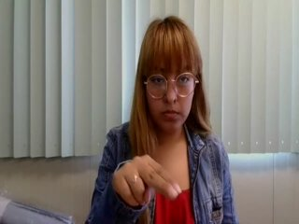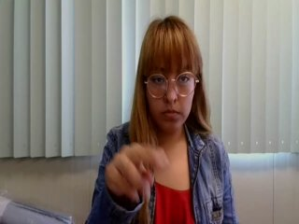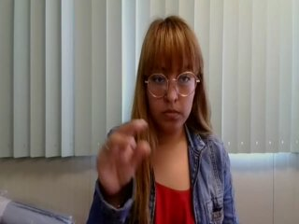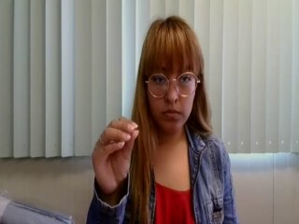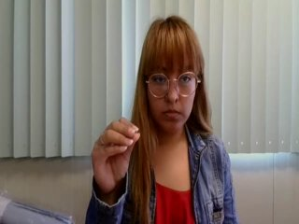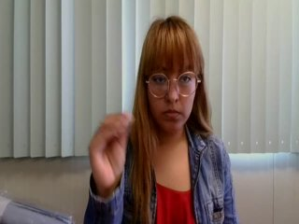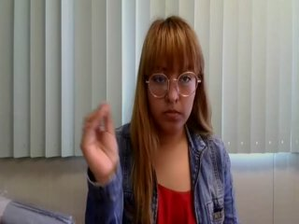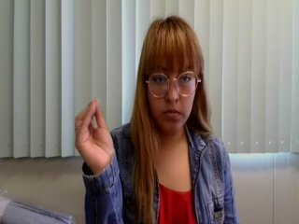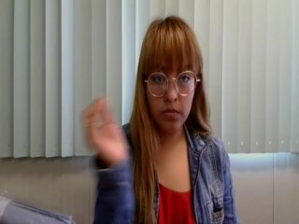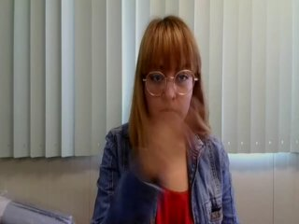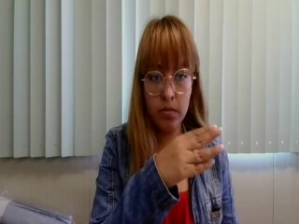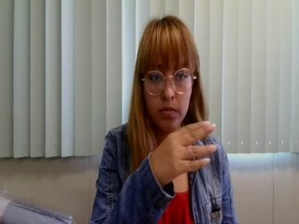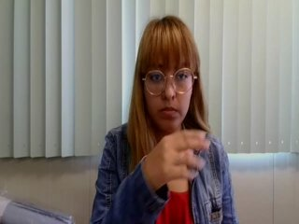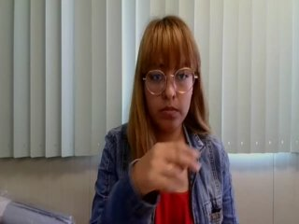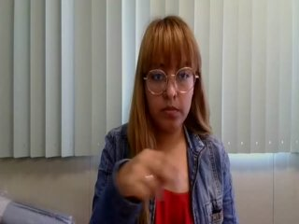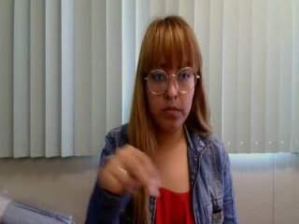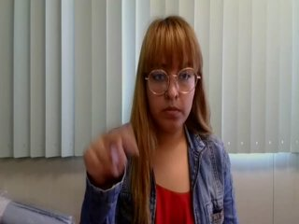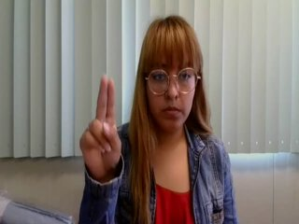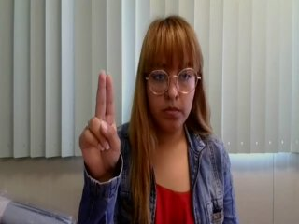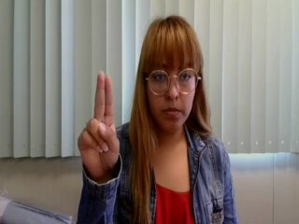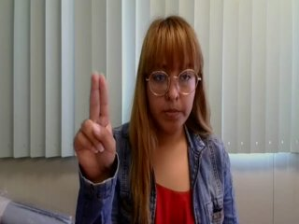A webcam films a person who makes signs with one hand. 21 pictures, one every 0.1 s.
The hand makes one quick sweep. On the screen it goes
to the right.
0.3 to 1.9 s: On the screen the hand sweeps to the right. The name of the sign: Throw left.
